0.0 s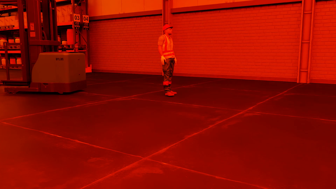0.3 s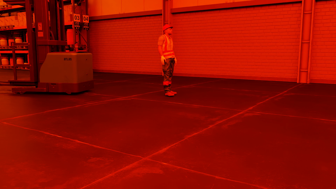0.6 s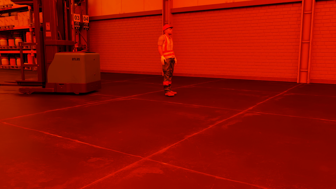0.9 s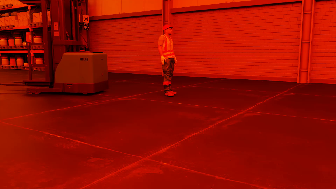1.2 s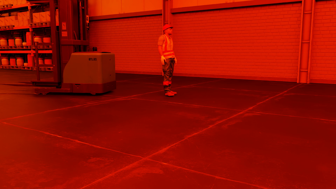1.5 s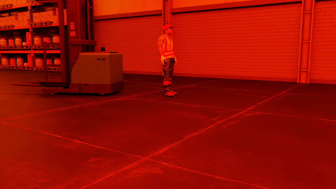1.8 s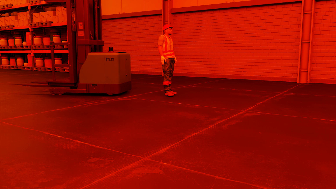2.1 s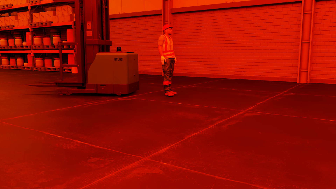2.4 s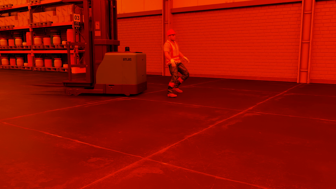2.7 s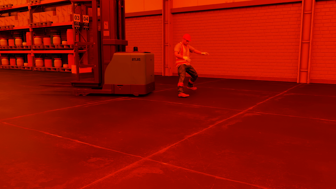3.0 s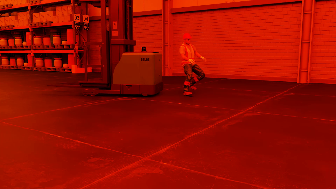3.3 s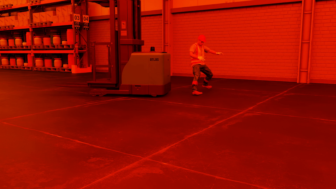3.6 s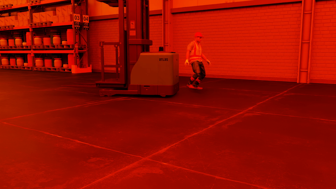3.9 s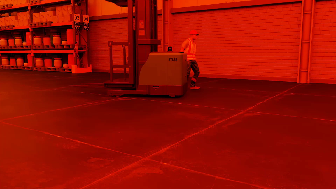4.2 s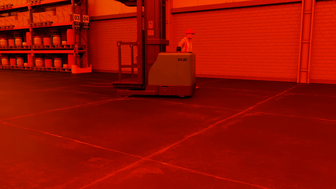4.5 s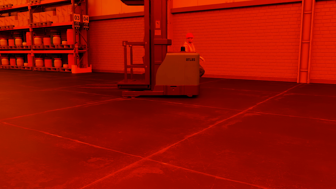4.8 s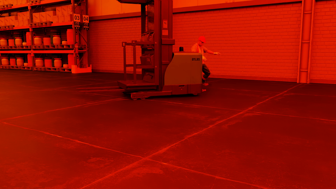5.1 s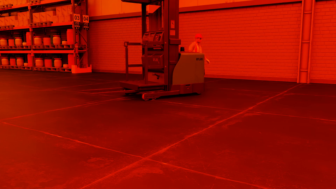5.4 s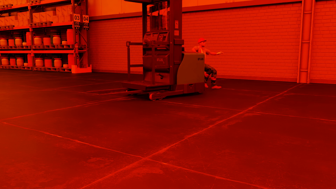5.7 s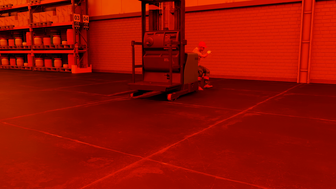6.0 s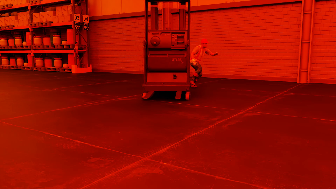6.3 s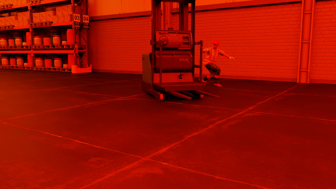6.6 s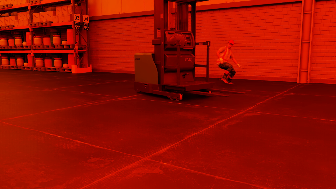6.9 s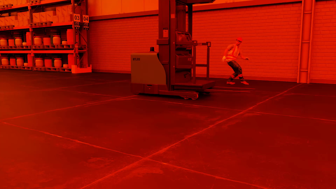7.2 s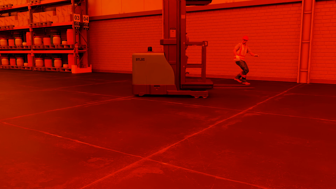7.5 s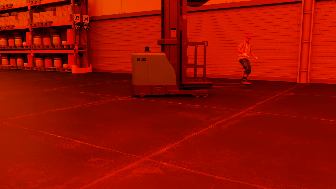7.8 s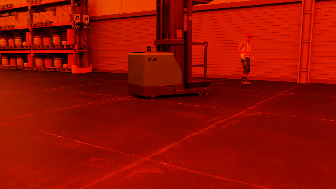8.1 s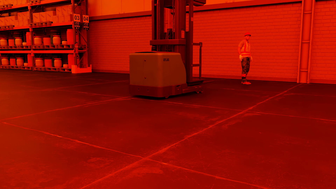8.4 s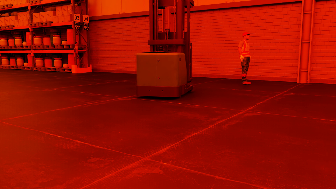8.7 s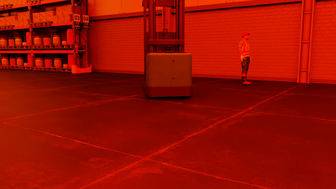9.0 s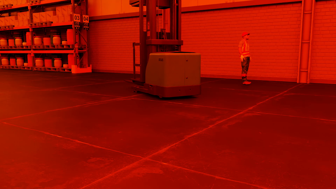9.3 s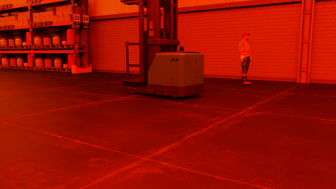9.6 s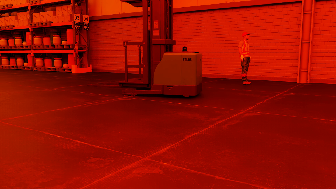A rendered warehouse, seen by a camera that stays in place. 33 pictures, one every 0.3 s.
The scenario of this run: Near miss between a forklift and a person.
